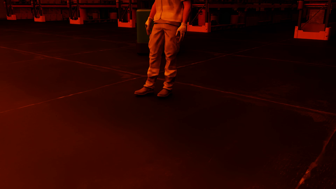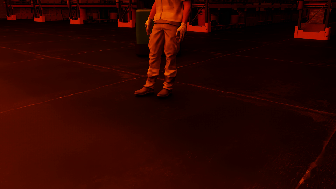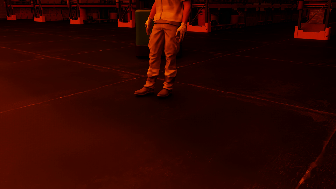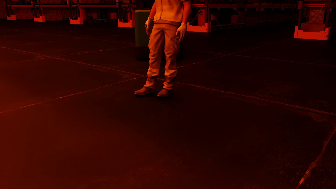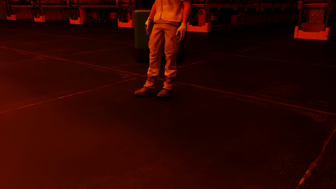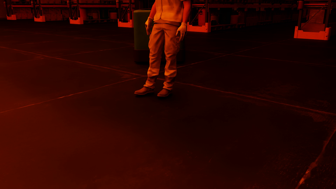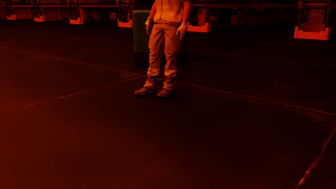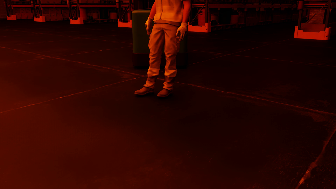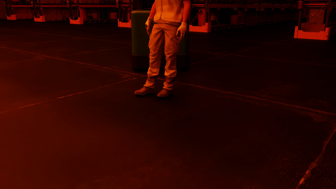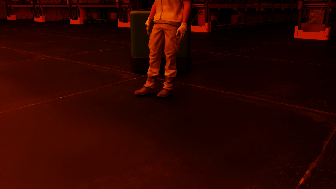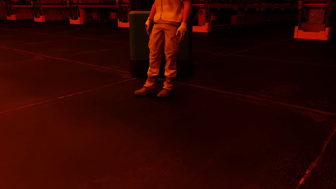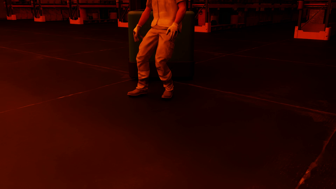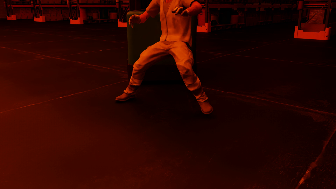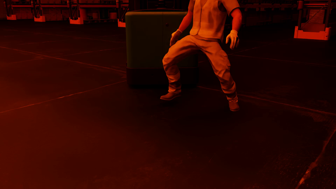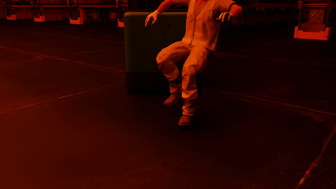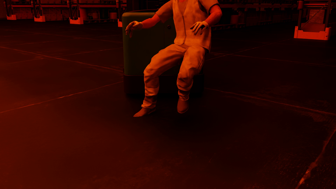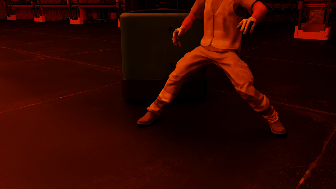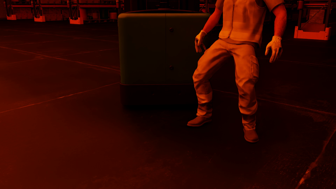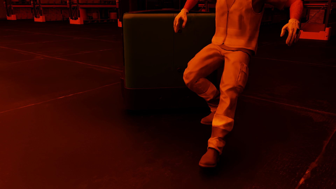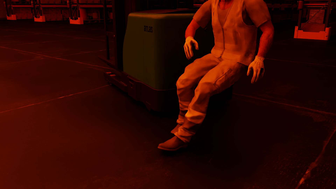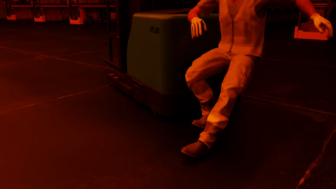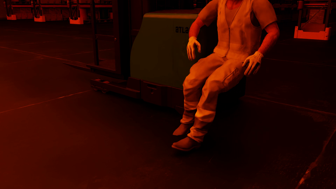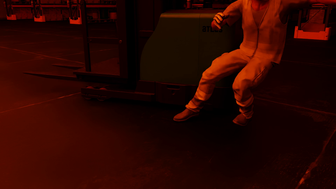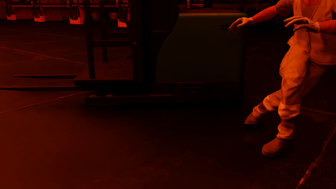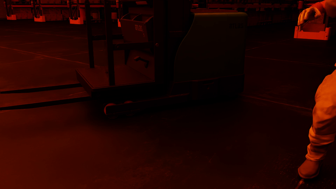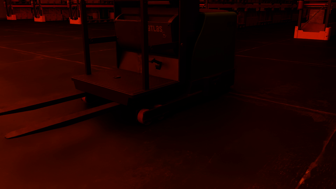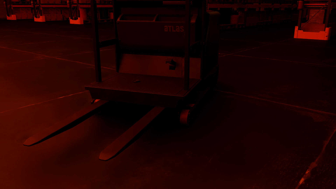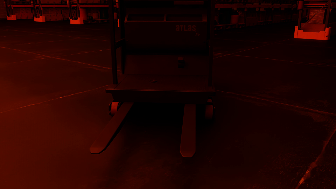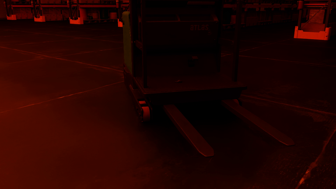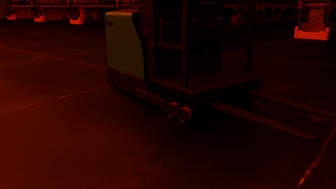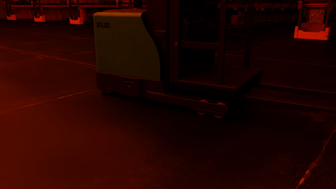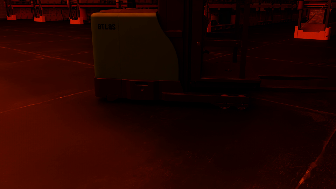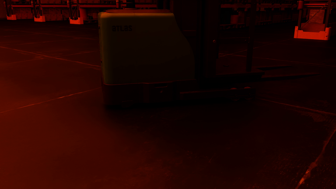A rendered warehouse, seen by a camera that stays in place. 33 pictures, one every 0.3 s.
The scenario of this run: Near miss between a forklift and a person.
